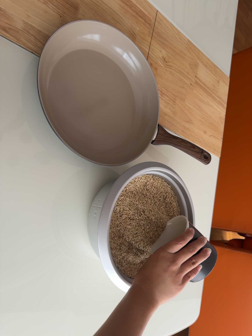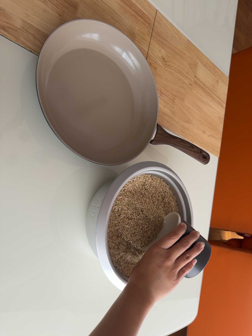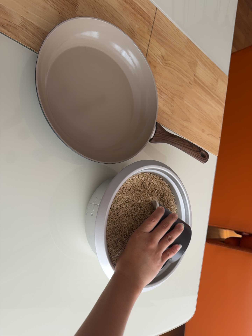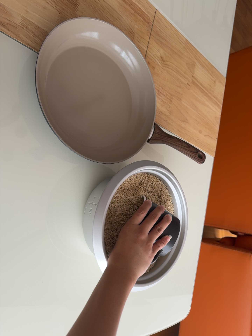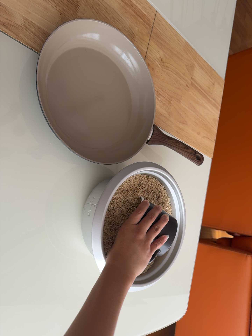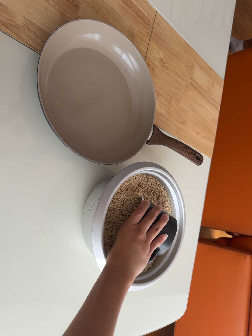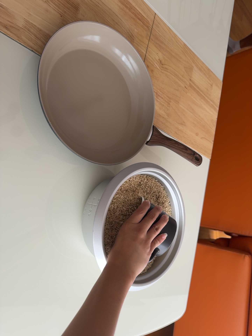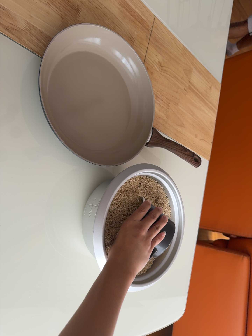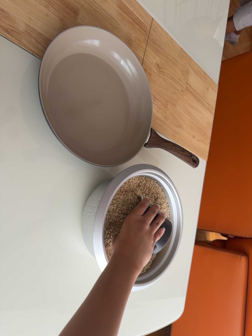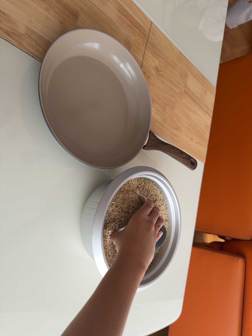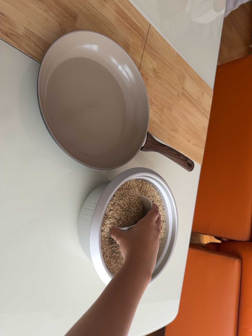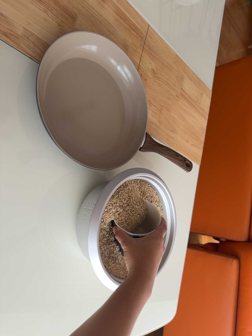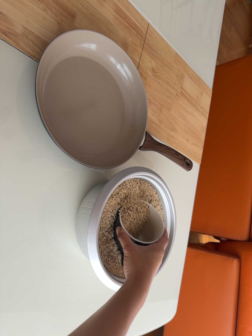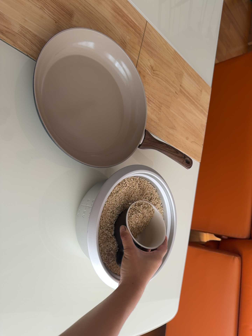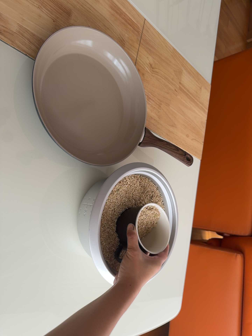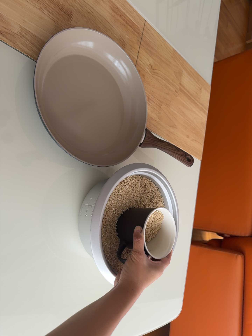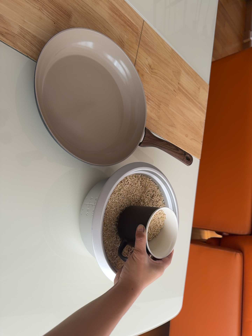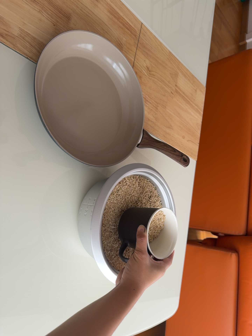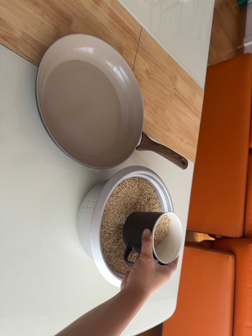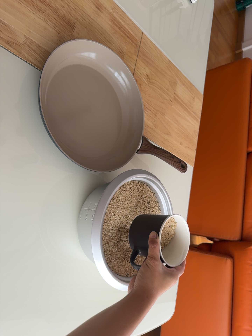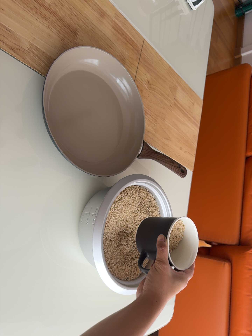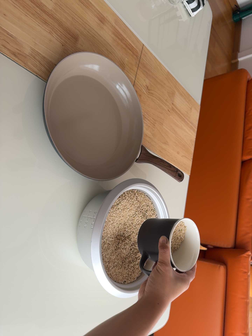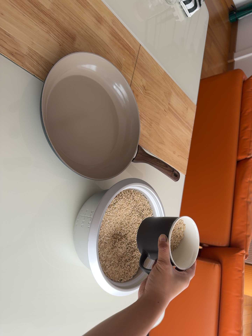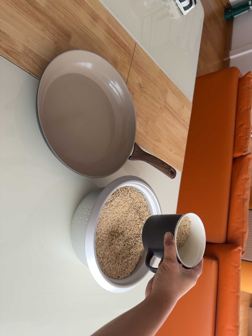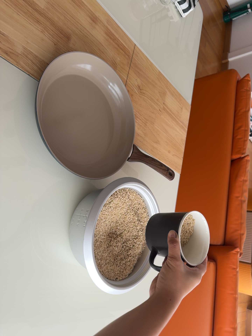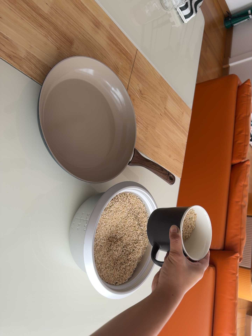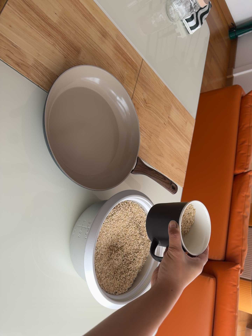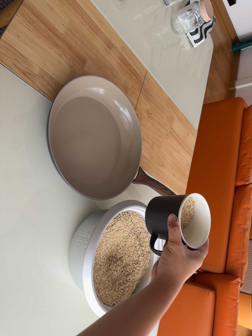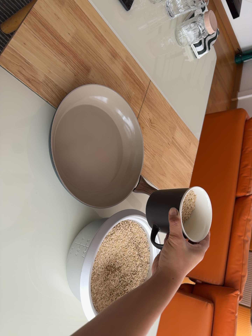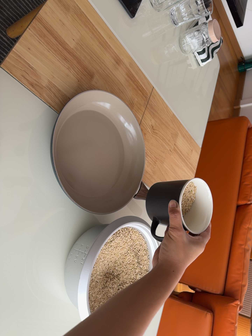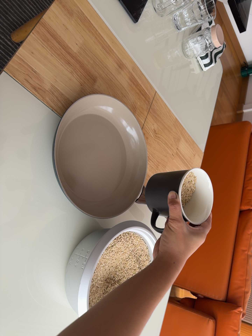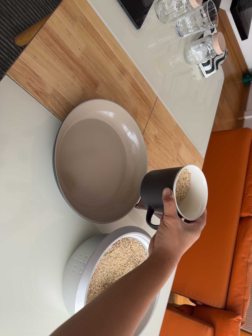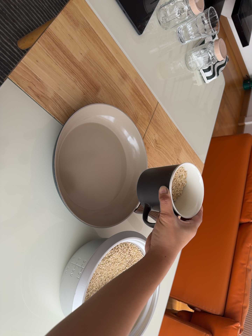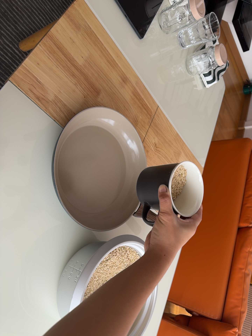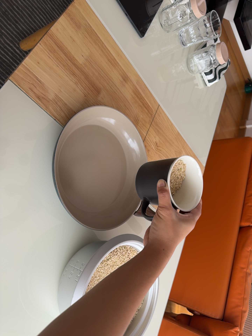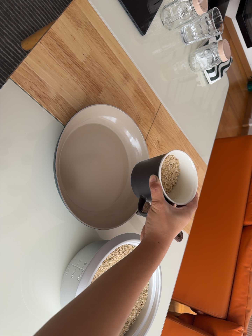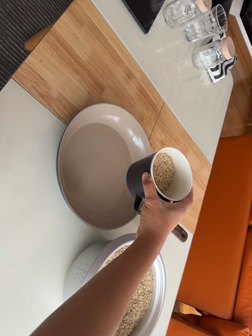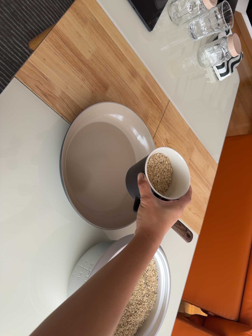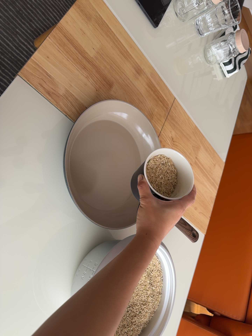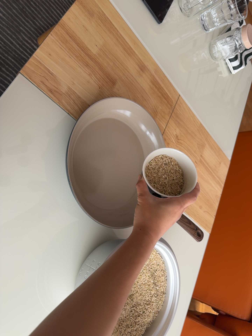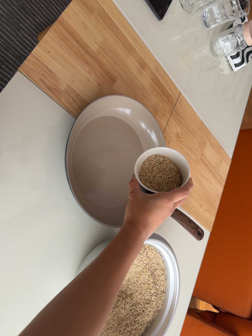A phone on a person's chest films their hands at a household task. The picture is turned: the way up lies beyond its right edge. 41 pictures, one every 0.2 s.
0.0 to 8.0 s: The camera's aim tips toward the top of its view by about 10 degrees, and the scene shifts downward. It rolls about its line of sight by about 10 degrees, and the scene rotates clockwise.
The film runs forward here.
